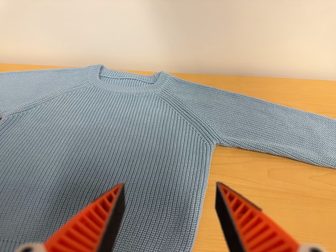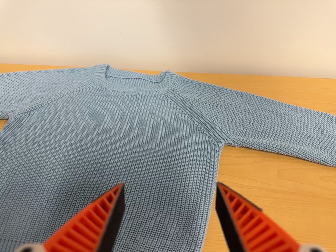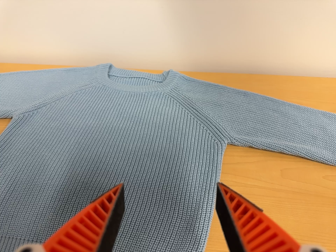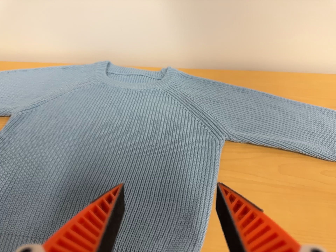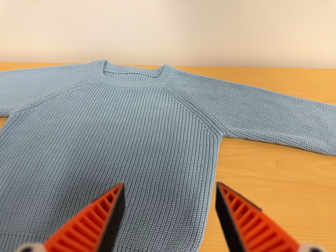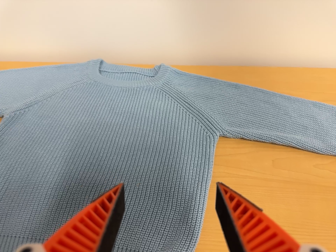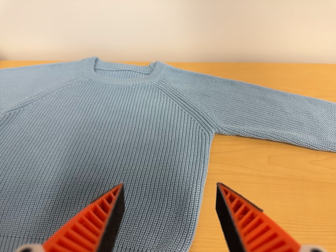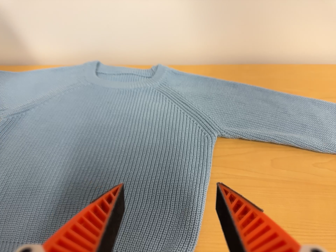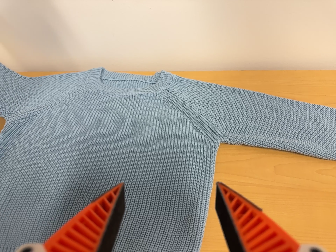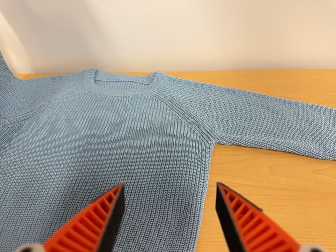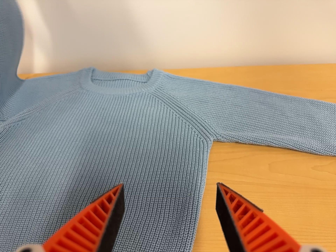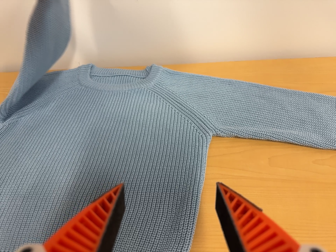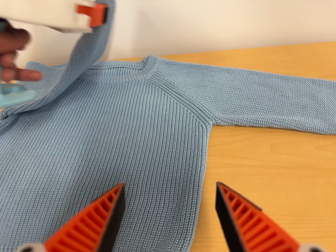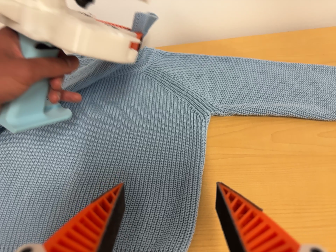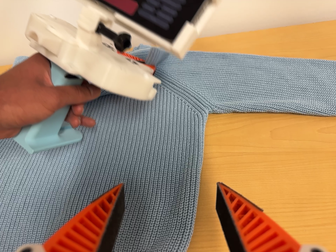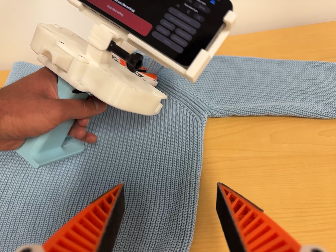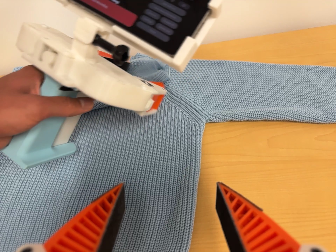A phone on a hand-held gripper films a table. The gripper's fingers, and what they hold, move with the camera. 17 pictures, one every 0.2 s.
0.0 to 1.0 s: The camera keeps its place and its aim.
1.0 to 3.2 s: The camera travels to its right and forward, about 6 cm, so close, fixed things drift to the left. It rolls about its line of sight by about 10 degrees, and the scene rotates counterclockwise.
The film runs forward here.
